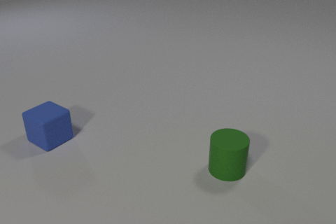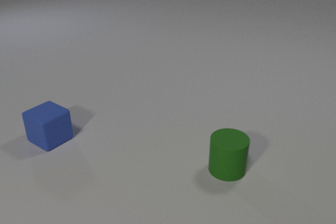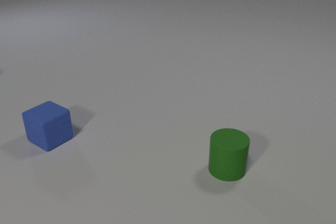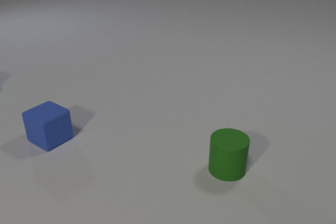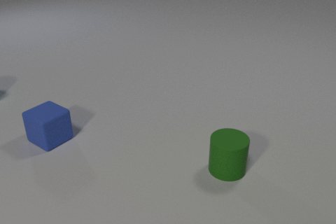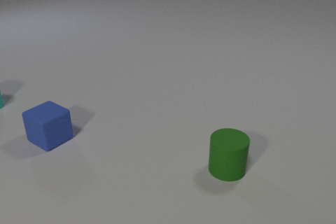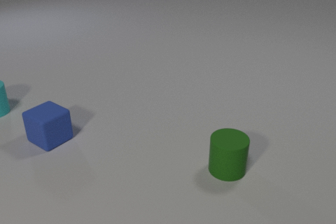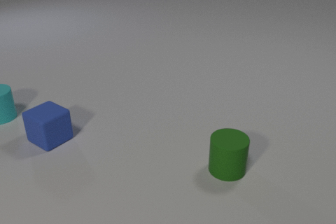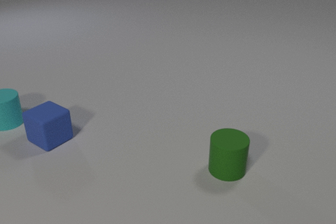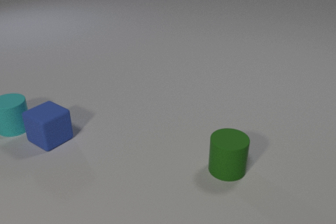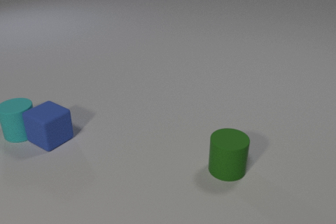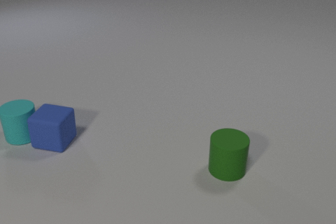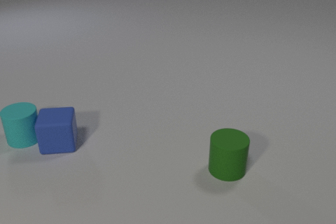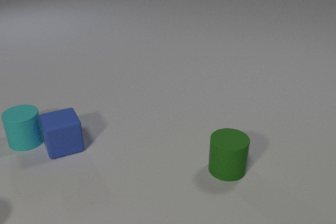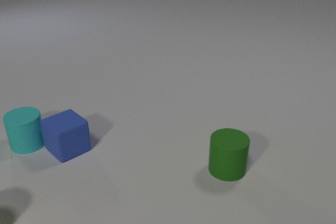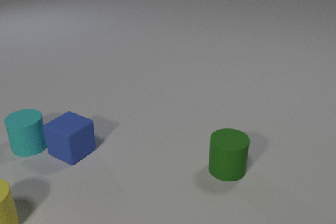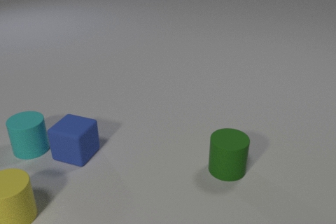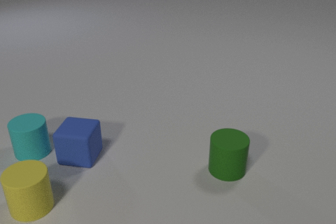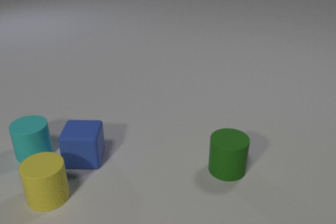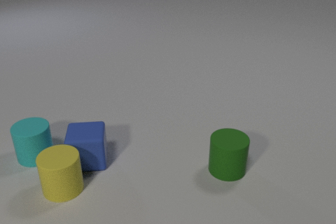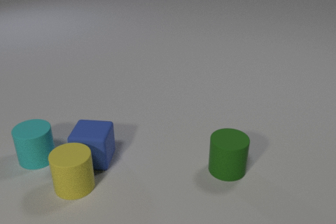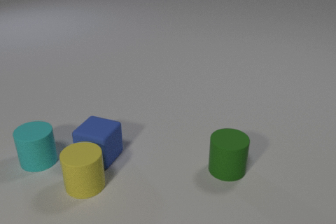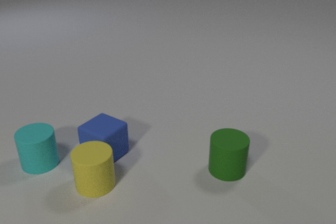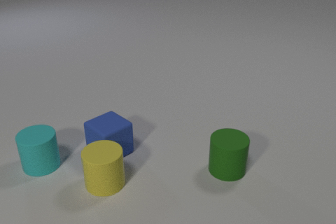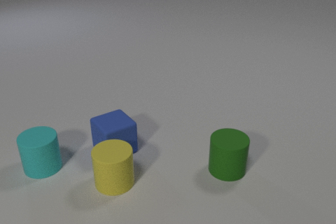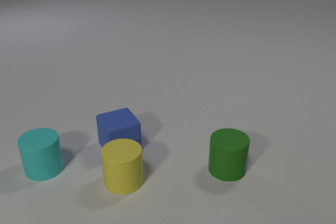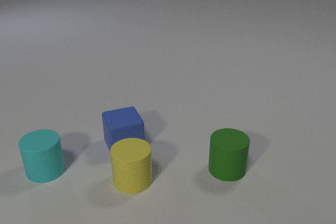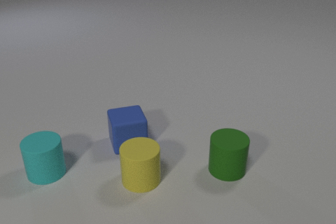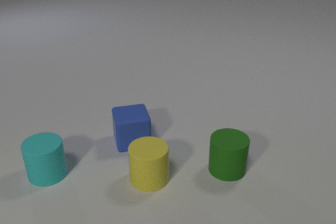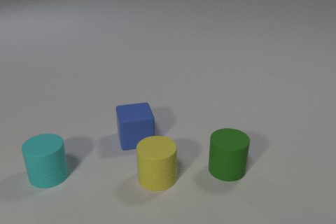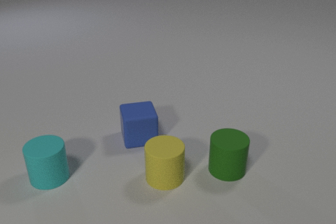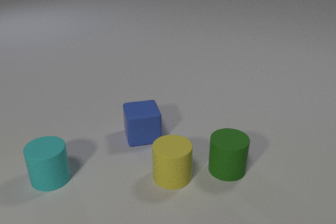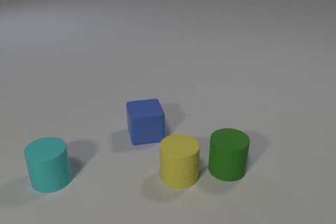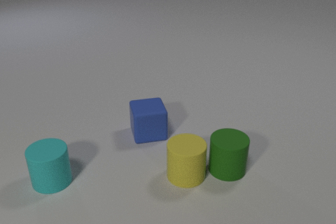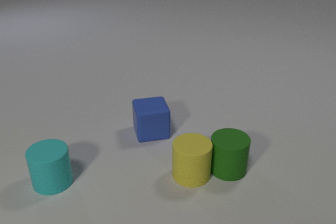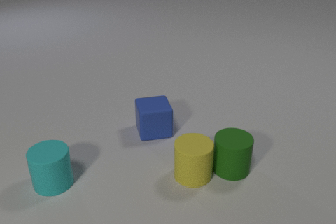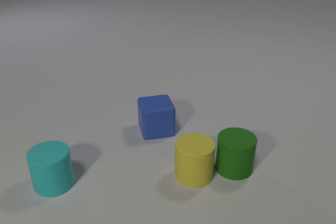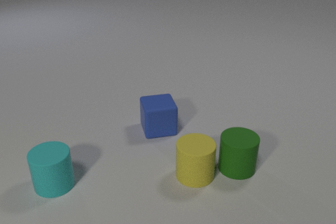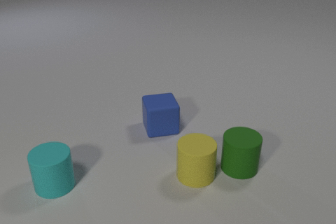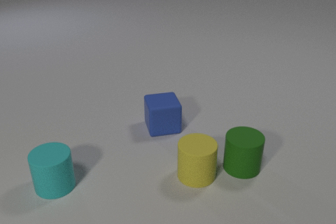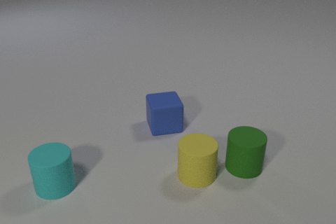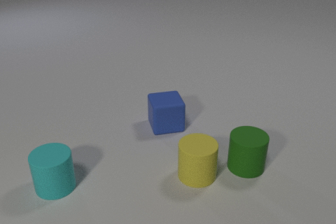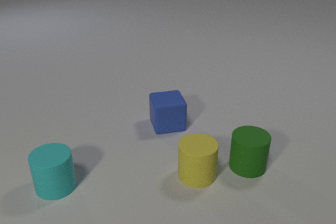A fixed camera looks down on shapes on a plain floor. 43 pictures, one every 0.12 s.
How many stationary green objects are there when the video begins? 1.
What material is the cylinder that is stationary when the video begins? rubber.
How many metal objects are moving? 0.
0.00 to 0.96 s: The cyan rubber cylinder comes in at the left edge, slides toward the camera.
0.96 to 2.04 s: The cyan rubber cylinder slides toward the camera. The blue rubber cube slides toward the camera and to the right, spins counterclockwise seen from above by about 120 degrees, its near face sliding to the right. The yellow rubber cylinder comes in at the left edge, slides to the right and away from the camera. The cyan rubber cylinder and the blue rubber cube collide.
2.04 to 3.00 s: The cyan rubber cylinder slides toward the camera. The blue rubber cube slides to the right, spins so that its near face slides to the left, clockwise seen from above. The yellow rubber cylinder slides to the right. The blue rubber cube and the yellow rubber cylinder collide.
3.00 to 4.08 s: The cyan rubber cylinder slides toward the camera. The blue rubber cube slides to the right and away from the camera. The yellow rubber cylinder slides to the right. The yellow rubber cylinder and the green rubber cylinder collide.
4.08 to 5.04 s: The cyan rubber cylinder slides toward the camera. The blue rubber cube slides to the right and away from the camera. The green rubber cylinder slides to the right and away from the camera.
